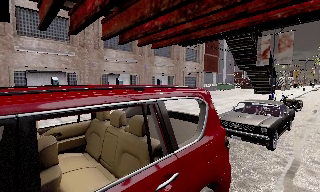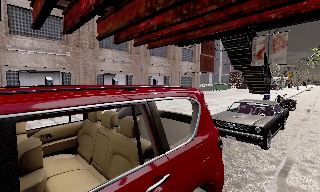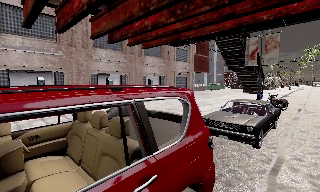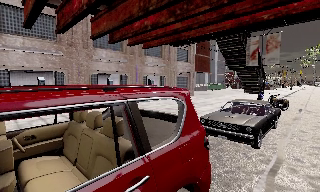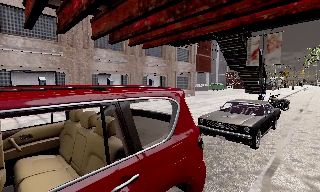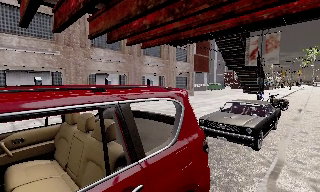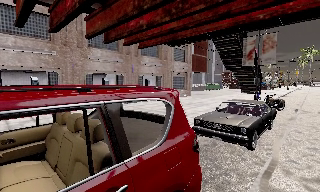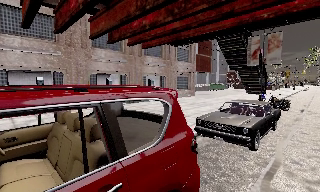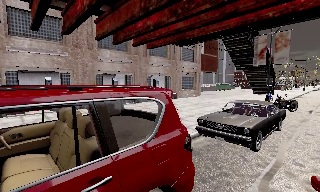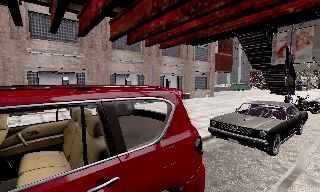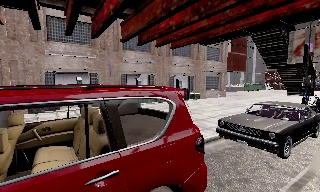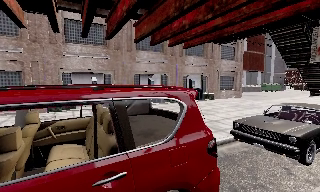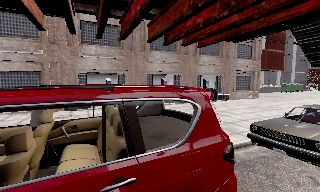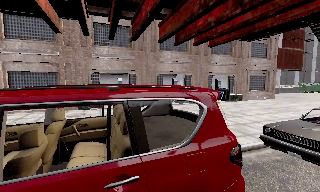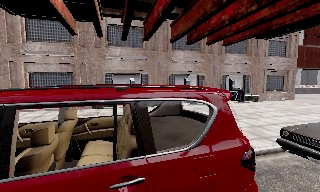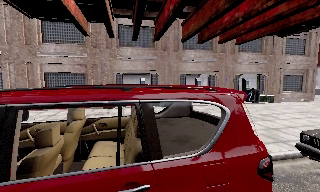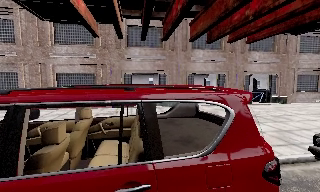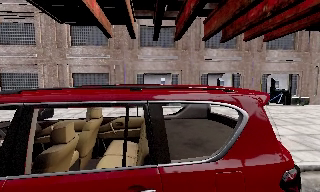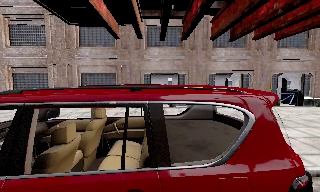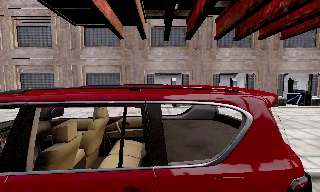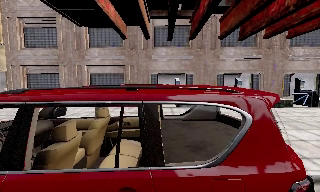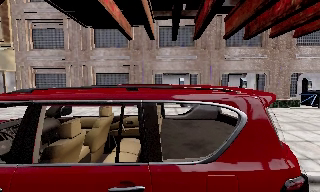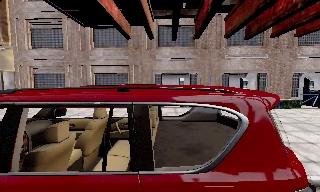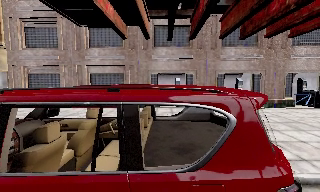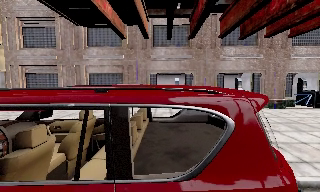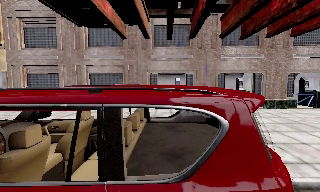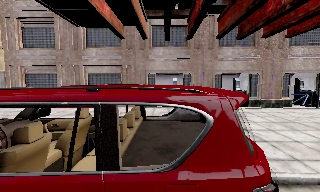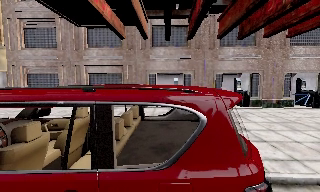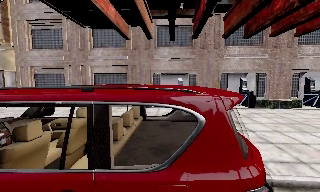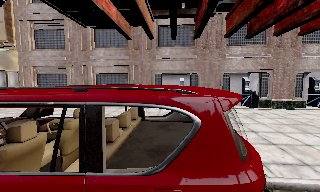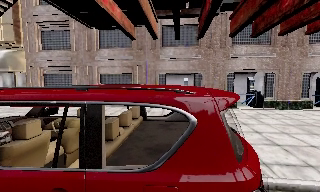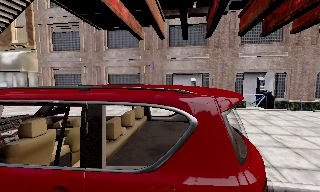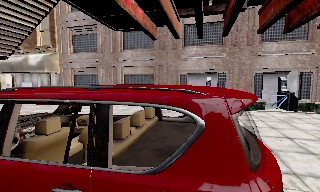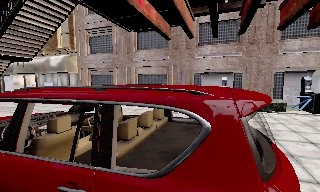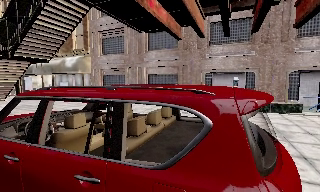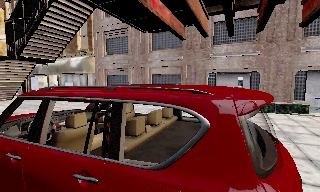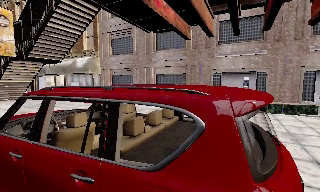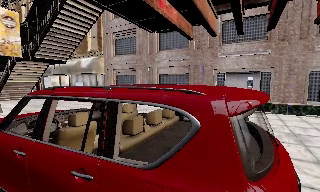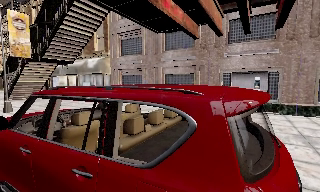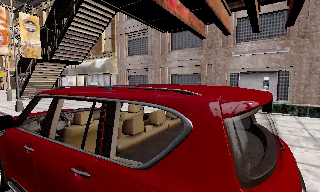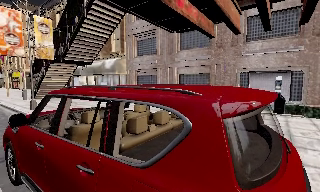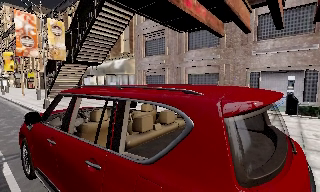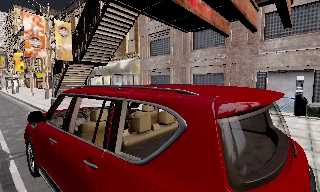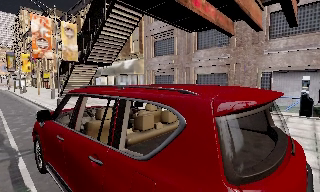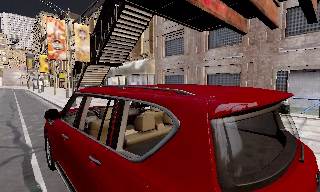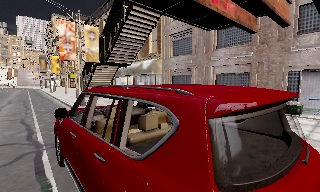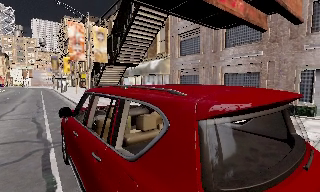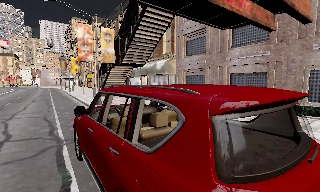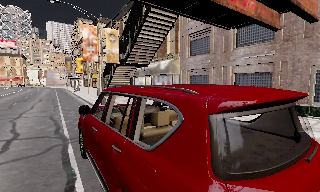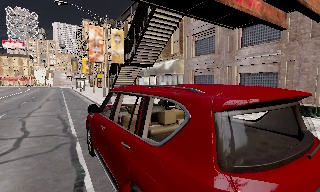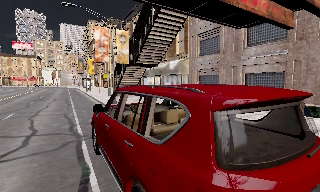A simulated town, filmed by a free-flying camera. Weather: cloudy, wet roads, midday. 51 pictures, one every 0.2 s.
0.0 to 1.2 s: The camera shifts only a little, or ends up much as it began.
1.2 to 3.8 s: The camera pans to its left, which is counterclockwise from overhead, by about 45 degrees. It travels to its right, about 1 m.
3.8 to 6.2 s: The camera travels to its right, about 0.5 m.
6.2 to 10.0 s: The scene slides to the right, as the camera pans about 50 degrees to its left. It travels to its right, about 1 m.
The film runs backward here.
